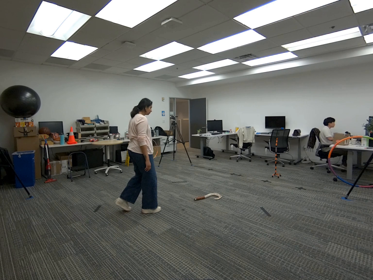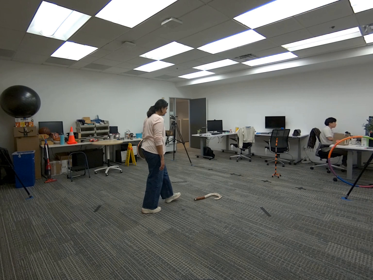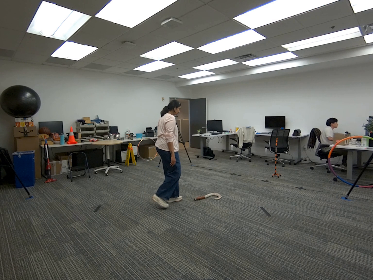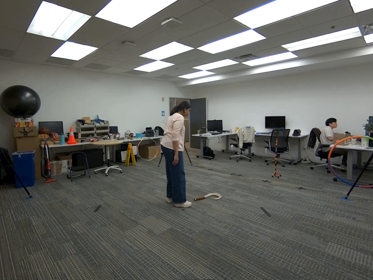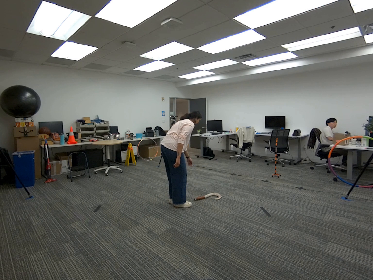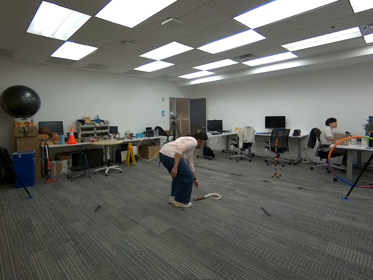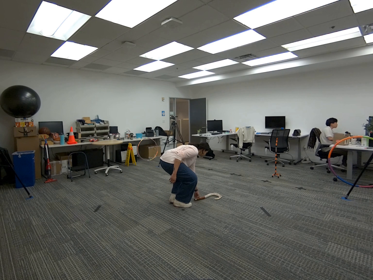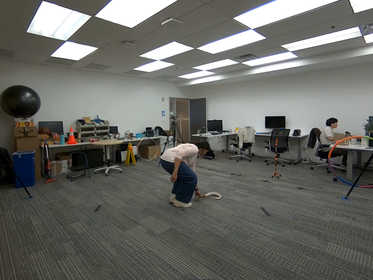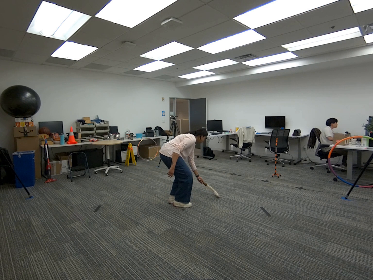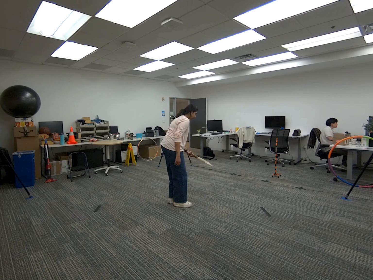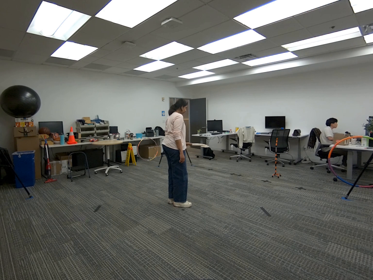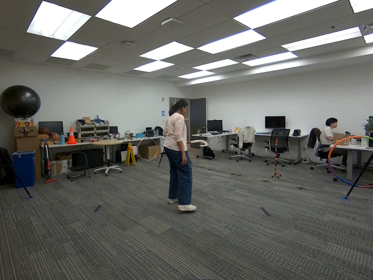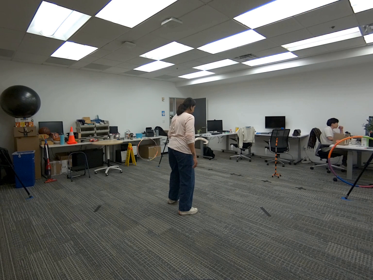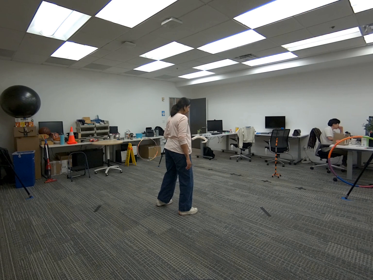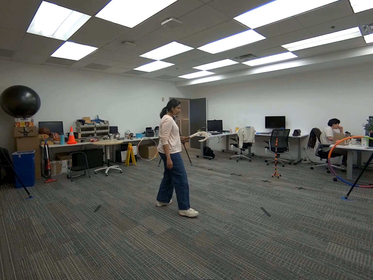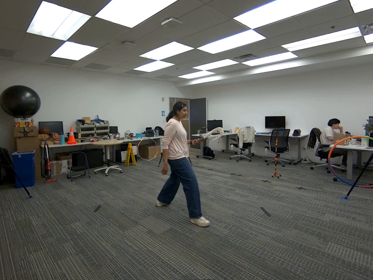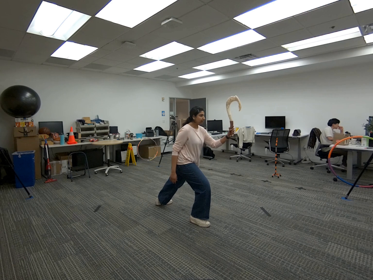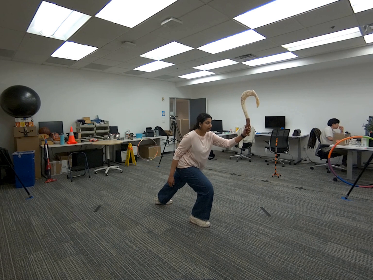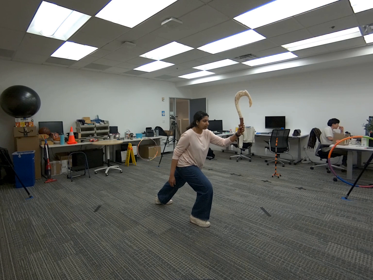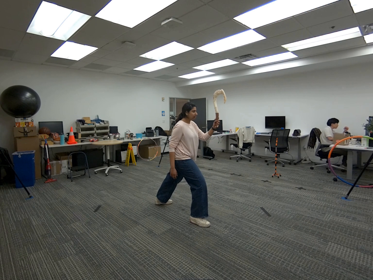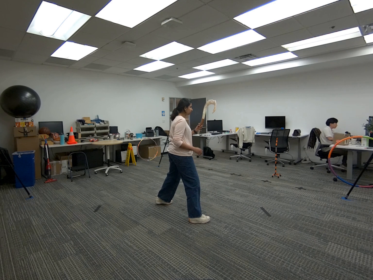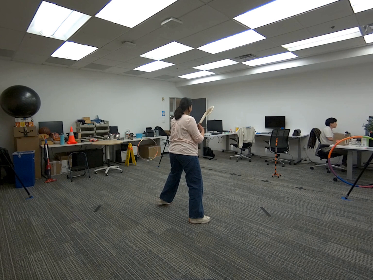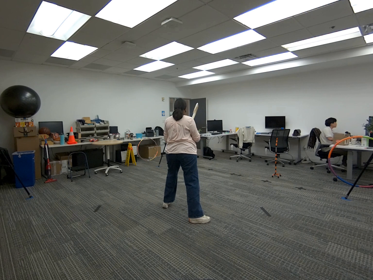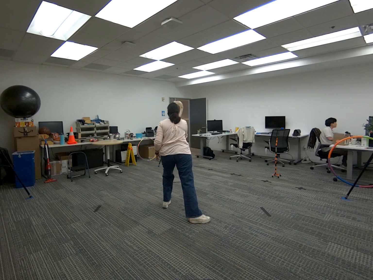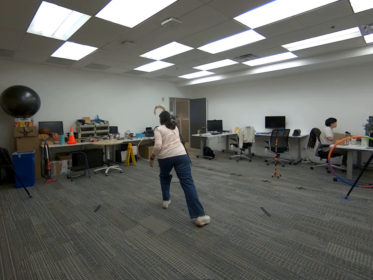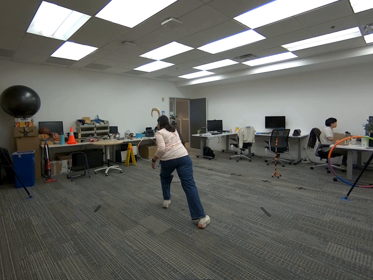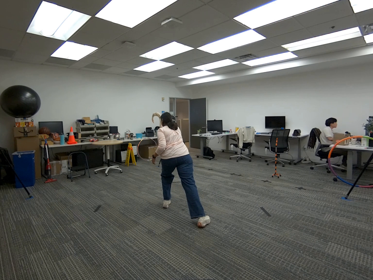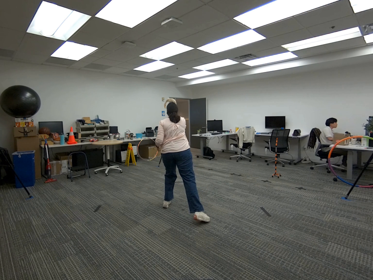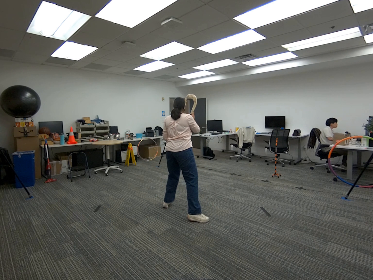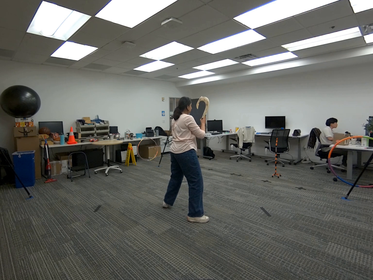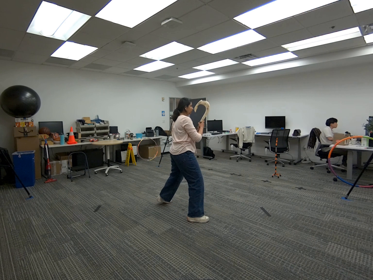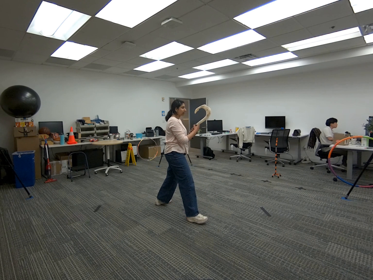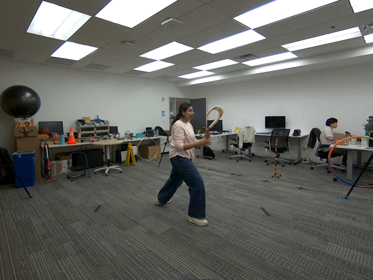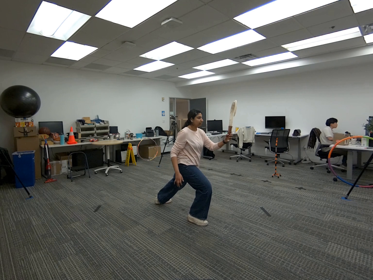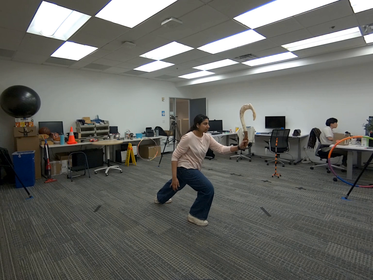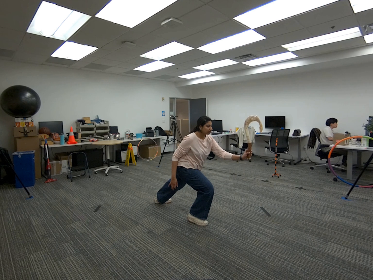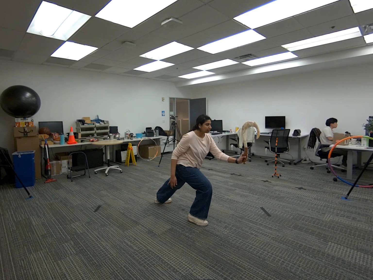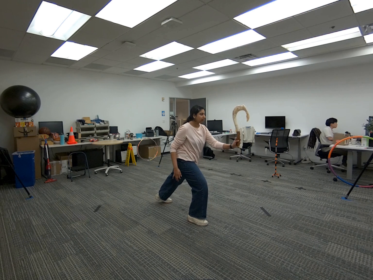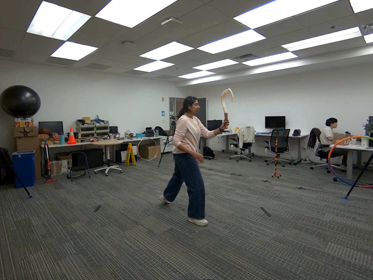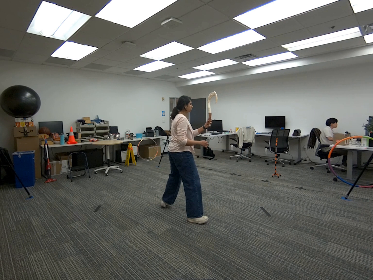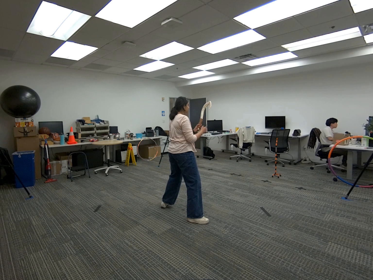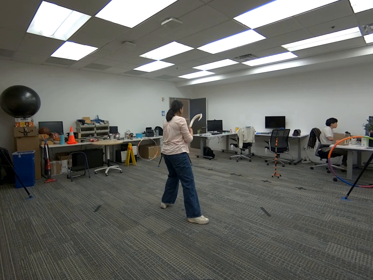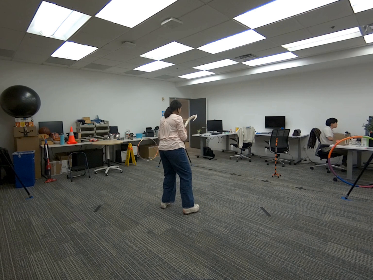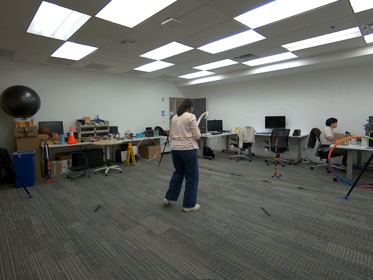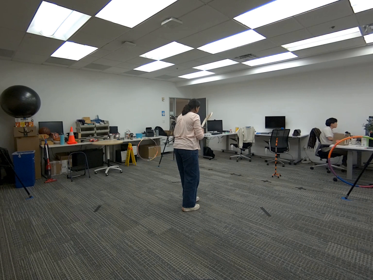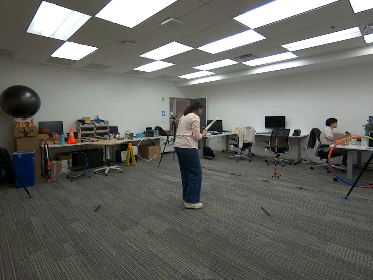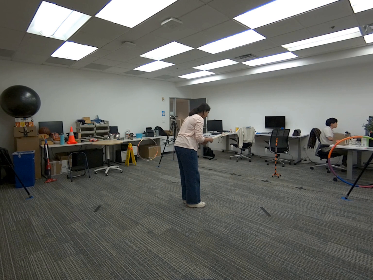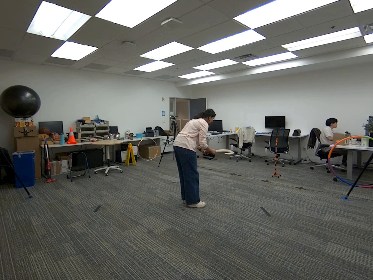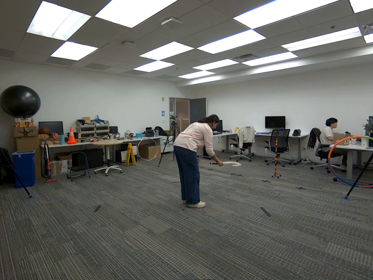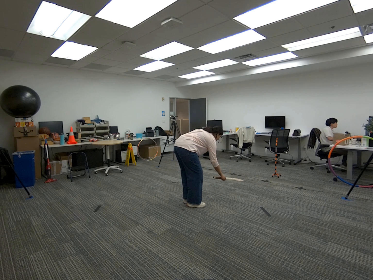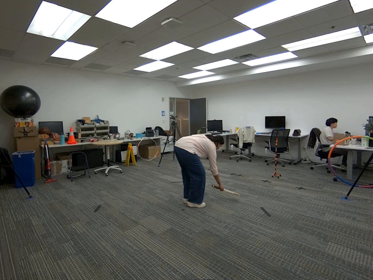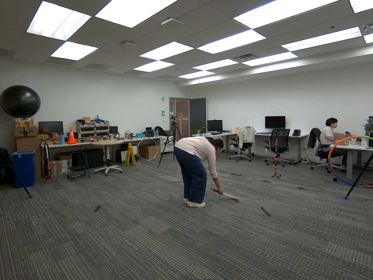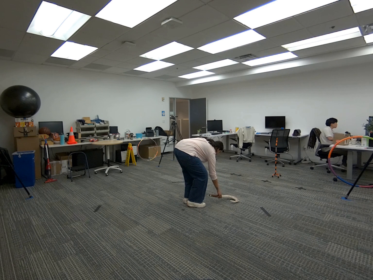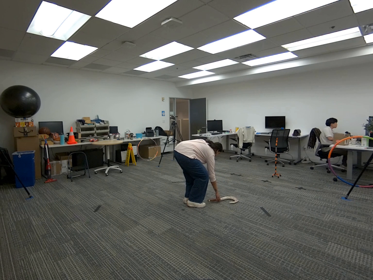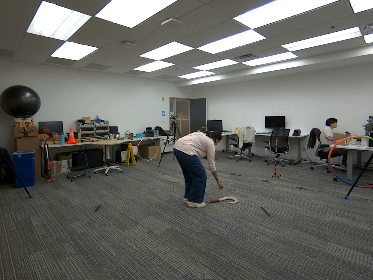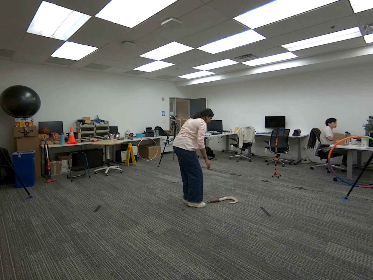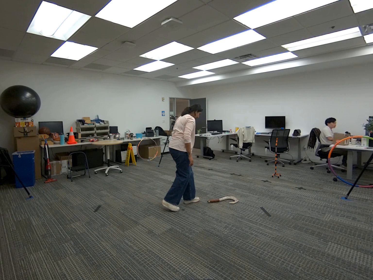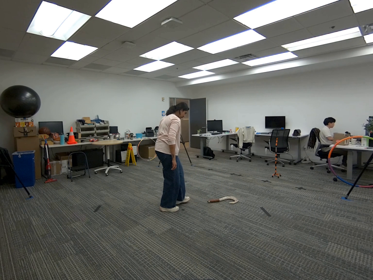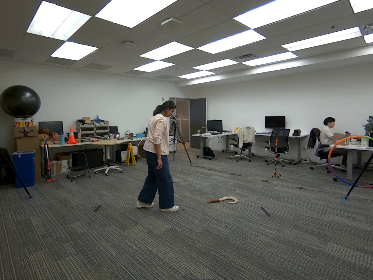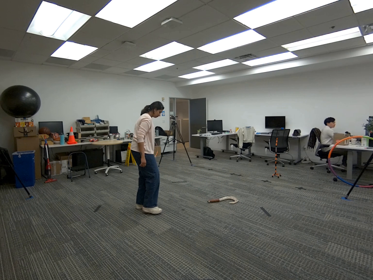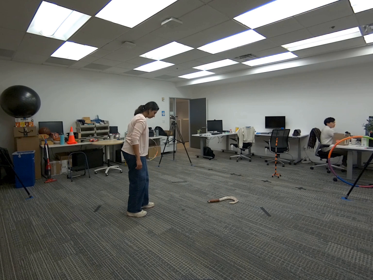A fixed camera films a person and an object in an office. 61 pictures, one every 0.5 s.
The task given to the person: Walk over to the Big Fish Hook on the ground and pick up the Big Fish Hook using your left hand and proceed to do side lunges and handing over the Big Fish Hook from hand to hand as you switch sides. Place the Big Fish Hook on the ground when complete.
